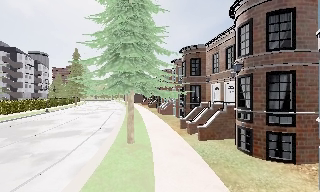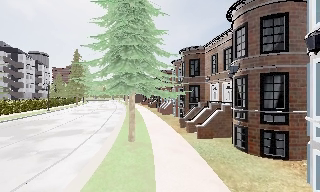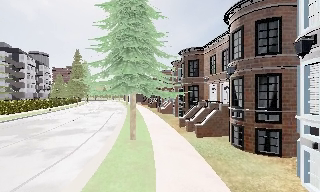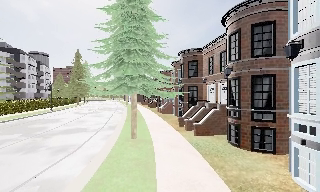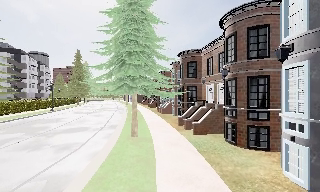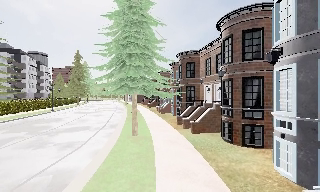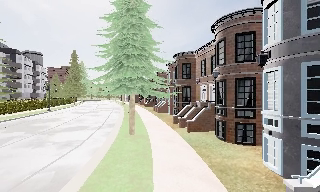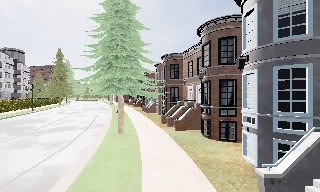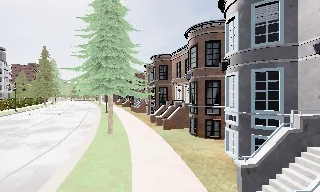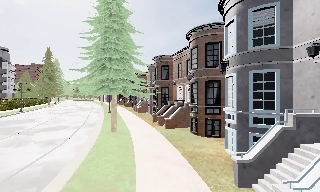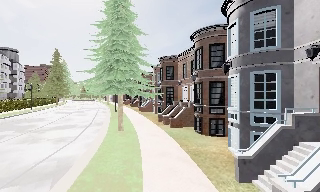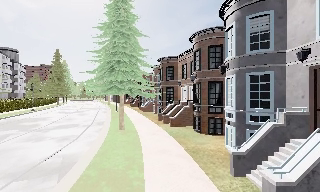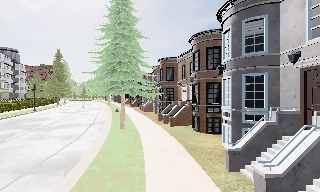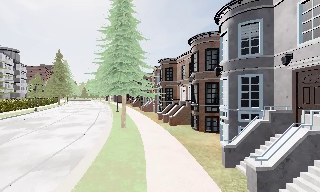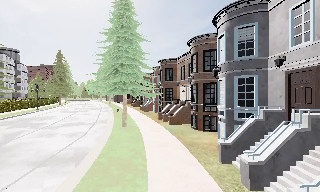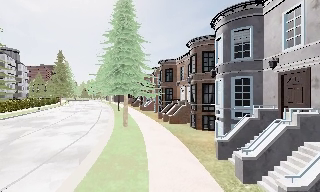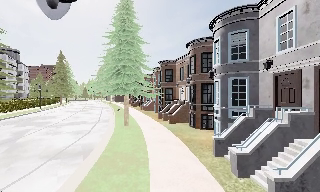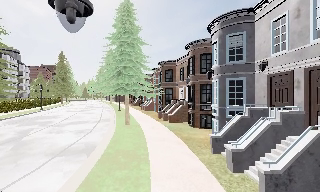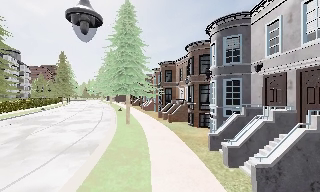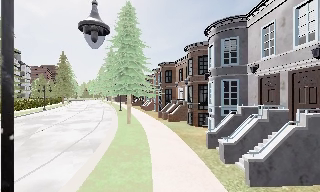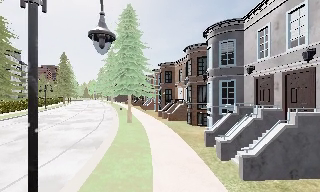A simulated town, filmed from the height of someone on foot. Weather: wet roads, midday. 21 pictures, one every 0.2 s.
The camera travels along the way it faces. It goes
backward.
0.0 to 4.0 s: The camera travels backward, about 7 m, so what stands in front gets smaller.
The film runs backward here.
